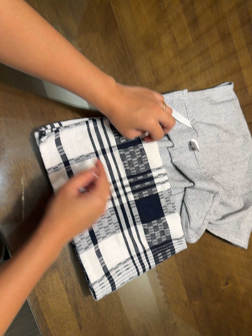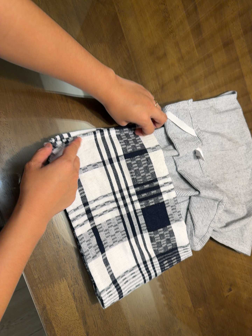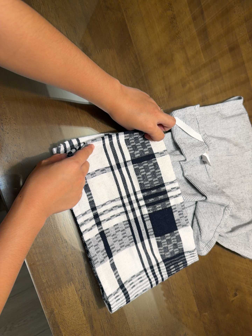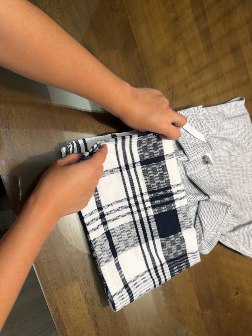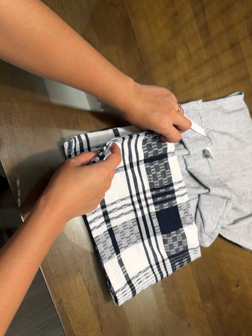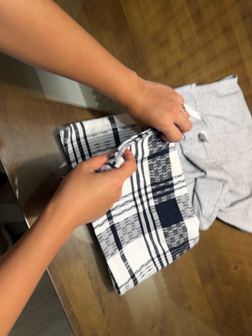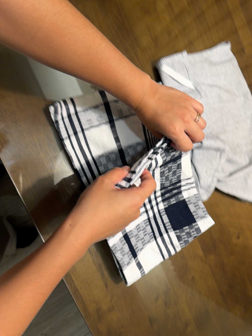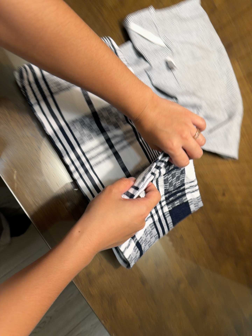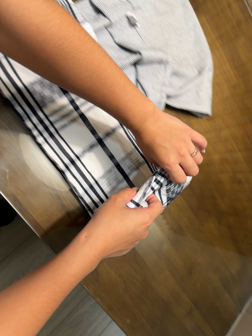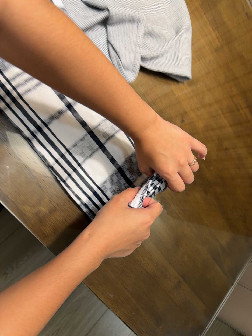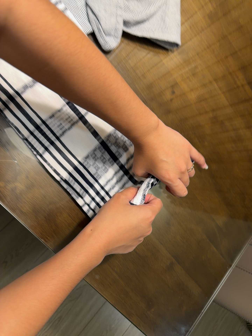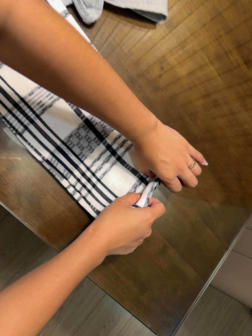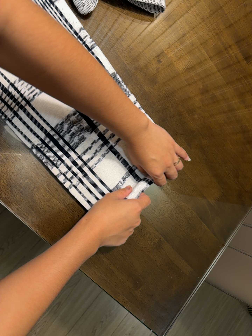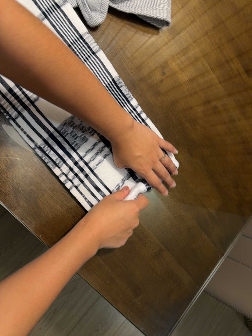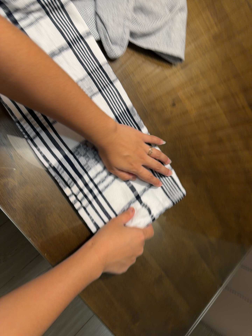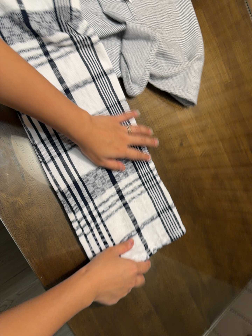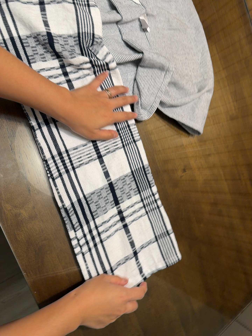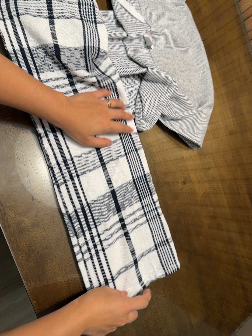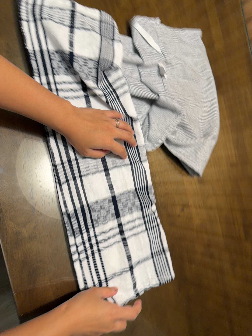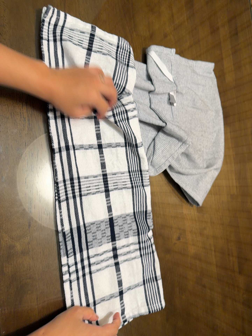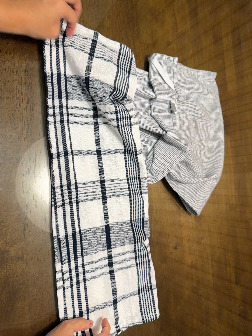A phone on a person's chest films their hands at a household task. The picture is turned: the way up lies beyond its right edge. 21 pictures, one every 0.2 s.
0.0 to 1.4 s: The camera travels toward the bottom of its view, about 8 cm, so close, fixed things drift upward. It rolls about its line of sight by about 10 degrees, and the scene rotates counterclockwise.
1.4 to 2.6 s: The camera travels toward the bottom of its view, to its right and forward, about 24 cm, so close, fixed things drift upward. It rolls about its line of sight by about 10 degrees, and the scene rotates counterclockwise.
2.6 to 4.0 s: The camera travels toward the top of its view, to its left and backward, about 12 cm, so close, fixed things drift downward. Its aim tips toward the top of its view by about 20 degrees, and the scene shifts downward. It rolls about its line of sight by about 35 degrees, and the scene rotates clockwise.
The film runs backward here.
